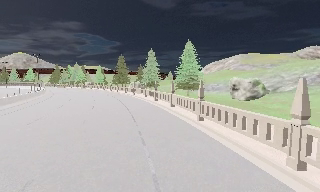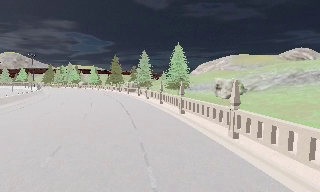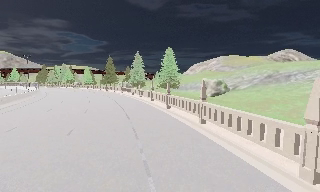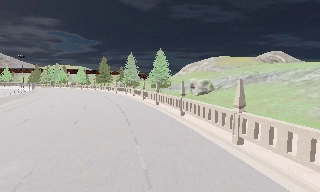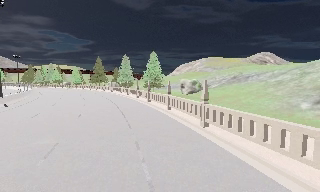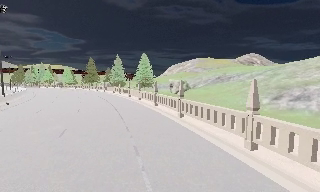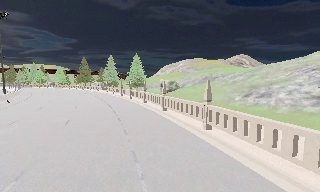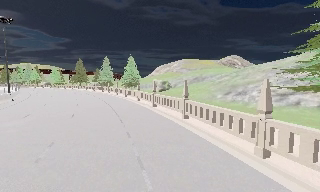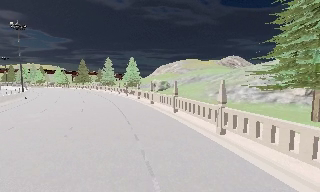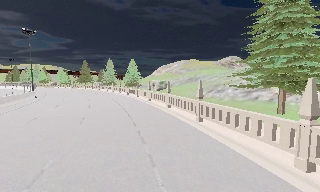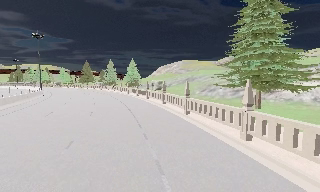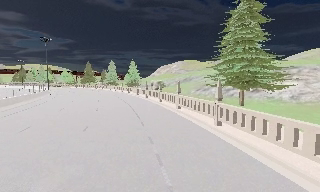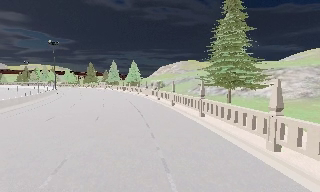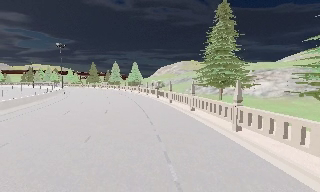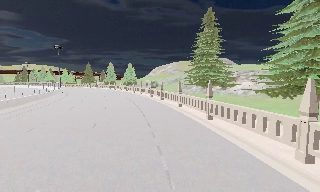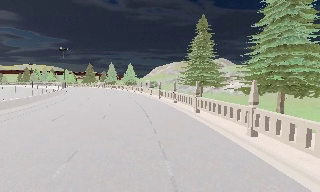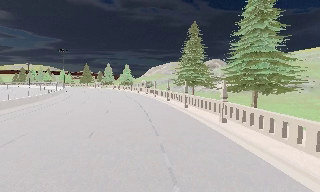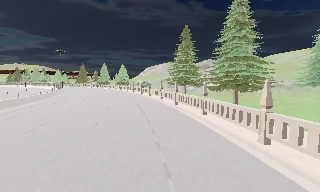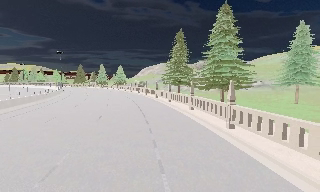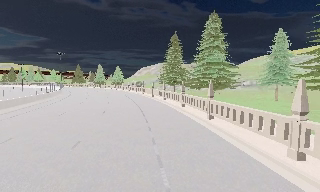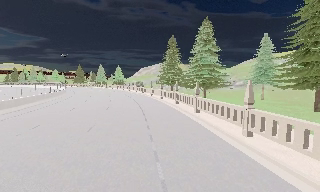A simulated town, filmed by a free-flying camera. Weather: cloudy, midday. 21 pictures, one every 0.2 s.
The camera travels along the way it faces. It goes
backward.
0.0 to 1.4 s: The camera swings to its right by about 15 degrees, and the scene slides to the left. It travels backward, about 18 m, so what stands in front gets smaller.
1.4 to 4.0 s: The camera travels backward, about 35 m, so what stands in front gets smaller.
The film runs backward here.
